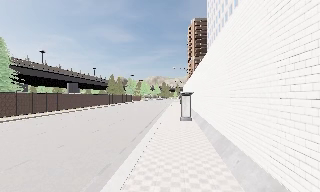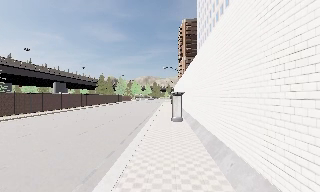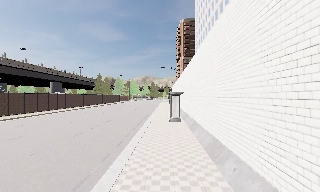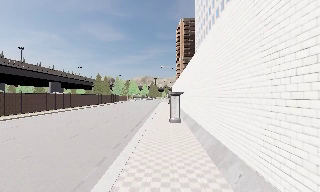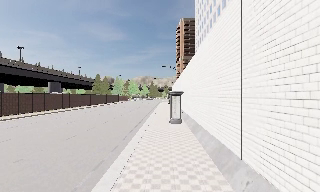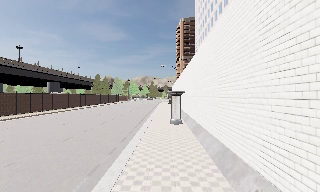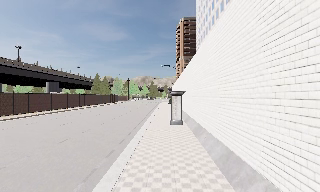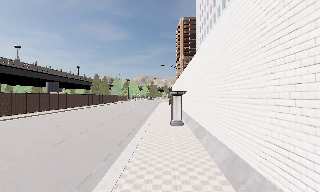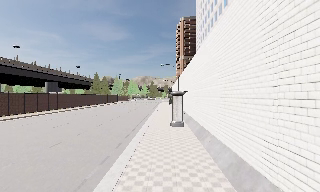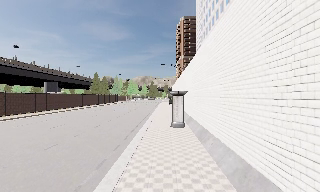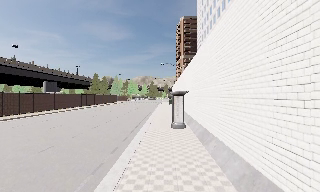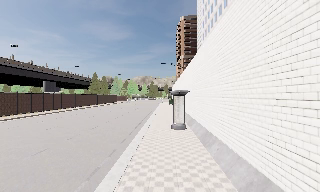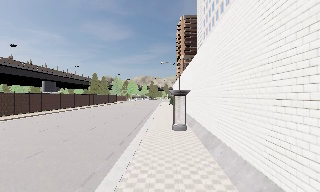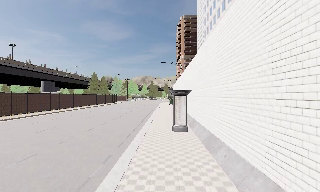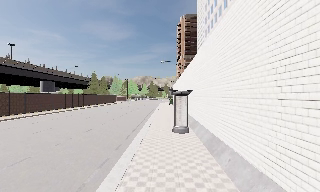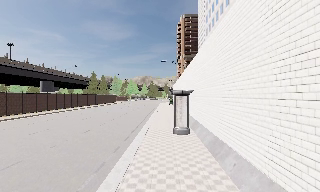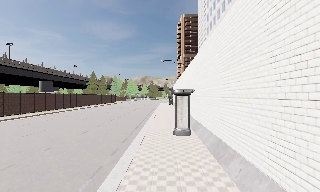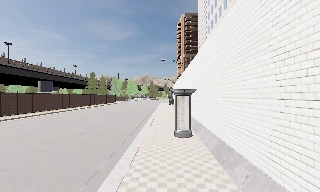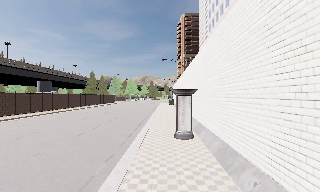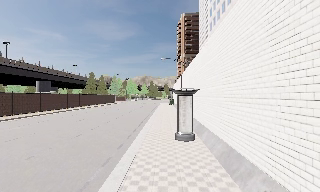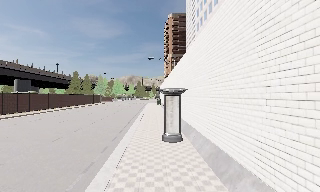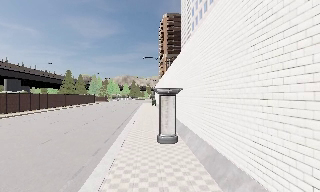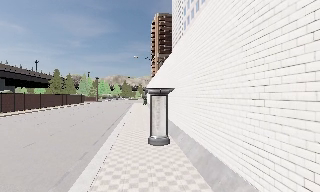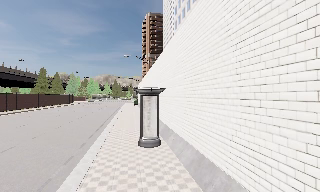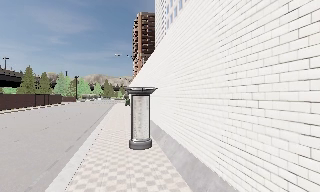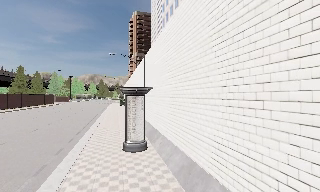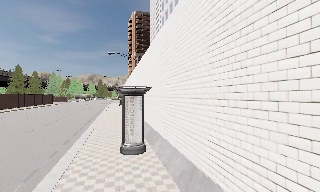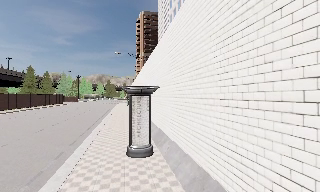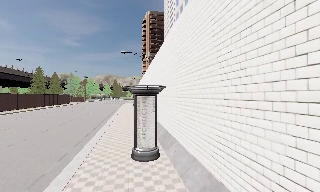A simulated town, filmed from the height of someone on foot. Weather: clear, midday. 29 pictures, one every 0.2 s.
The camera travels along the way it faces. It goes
forward.
0.0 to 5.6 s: The camera pans to its right, which is clockwise from overhead, by about 15 degrees. It travels forward, about 10 m, so what stands in front looms larger.
The film runs forward here.
